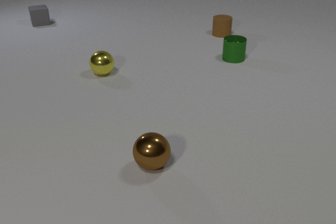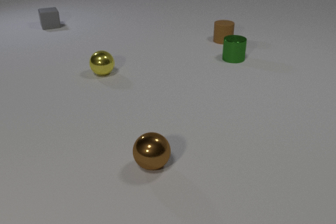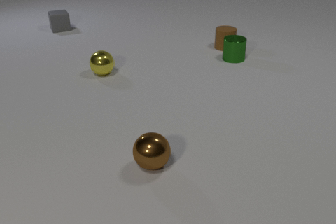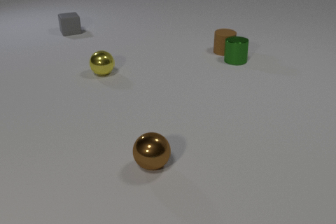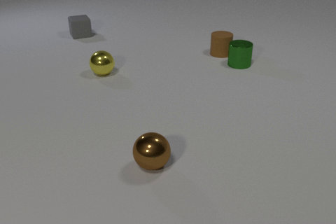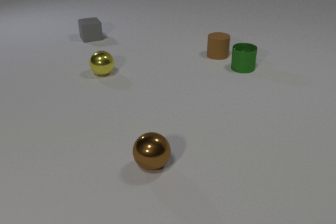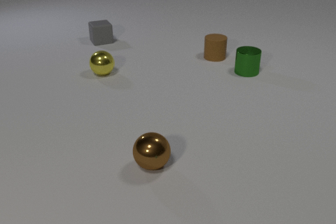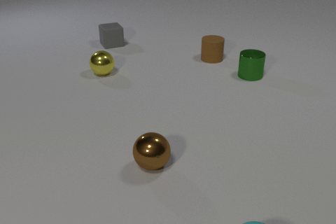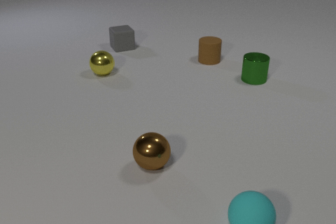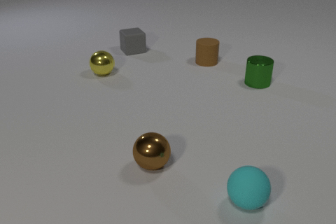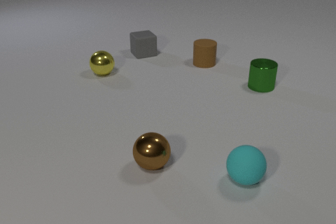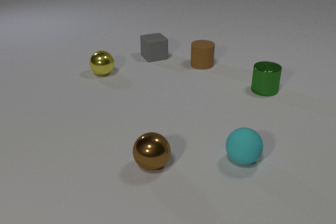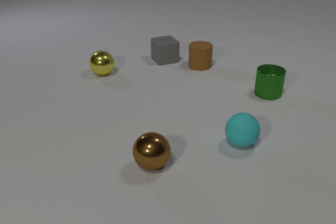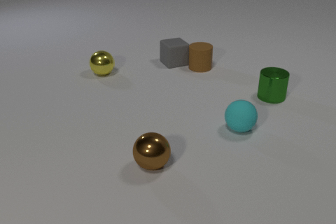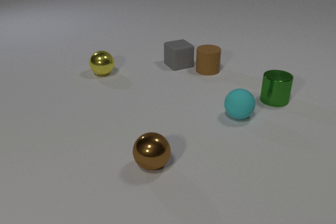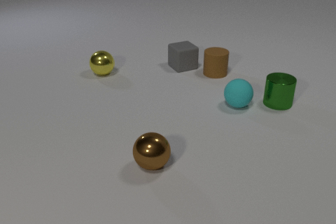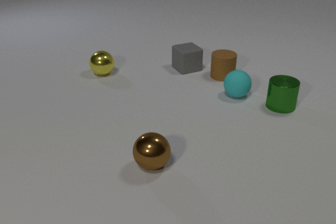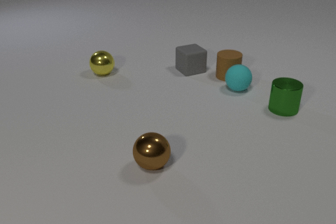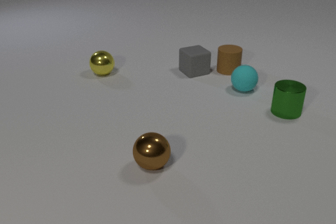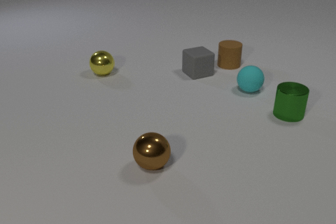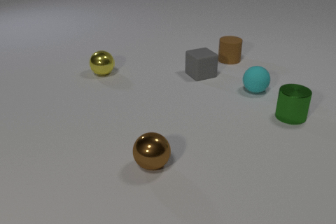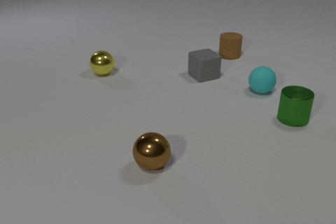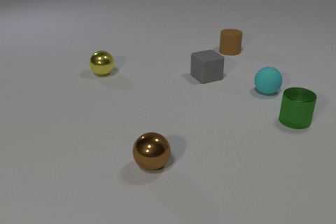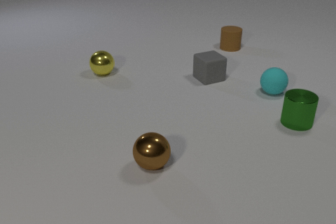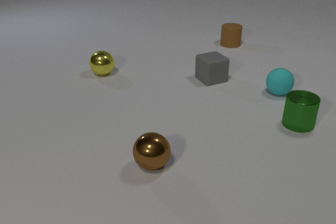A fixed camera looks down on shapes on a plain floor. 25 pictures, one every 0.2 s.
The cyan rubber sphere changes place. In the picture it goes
away from the camera.
The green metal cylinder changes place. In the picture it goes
toward the camera.
0.0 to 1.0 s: The brown rubber cylinder slides toward the camera. The green metal cylinder slides toward the camera and to the right. The gray rubber cube slides toward the camera and to the right. The brown rubber cylinder and the green metal cylinder collide.
1.0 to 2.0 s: The brown rubber cylinder slides toward the camera and to the left. The green metal cylinder slides toward the camera and to the right. The gray rubber cube slides to the right and toward the camera. The cyan rubber sphere comes in at the bottom edge, rolls away from the camera.
2.0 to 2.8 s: The brown rubber cylinder slides toward the camera. The green metal cylinder slides toward the camera and to the right. The gray rubber cube slides to the right and toward the camera. The cyan rubber sphere rolls away from the camera. The brown rubber cylinder and the gray rubber cube collide.
2.8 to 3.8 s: The brown rubber cylinder slides to the right and away from the camera. The green metal cylinder slides toward the camera and to the right. The gray rubber cube slides toward the camera and to the right. The cyan rubber sphere rolls away from the camera. The brown rubber cylinder and the cyan rubber sphere collide.
3.8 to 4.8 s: The brown rubber cylinder slides away from the camera. The green metal cylinder slides toward the camera and to the right. The gray rubber cube slides to the right and toward the camera. The cyan rubber sphere rolls to the right.
What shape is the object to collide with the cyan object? cylinder.
What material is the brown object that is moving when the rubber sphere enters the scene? rubber.
What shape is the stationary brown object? sphere.
